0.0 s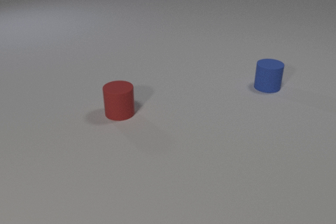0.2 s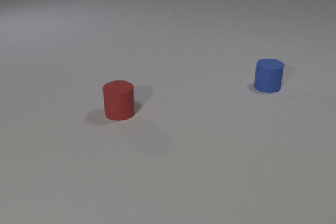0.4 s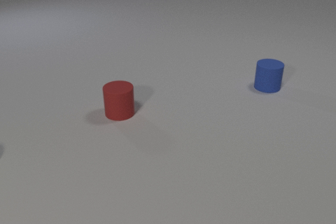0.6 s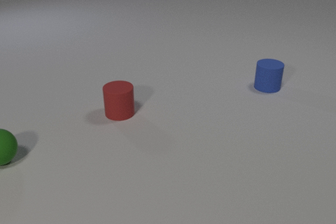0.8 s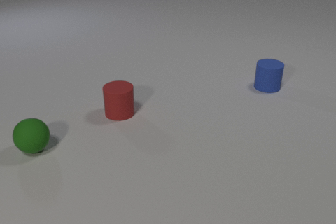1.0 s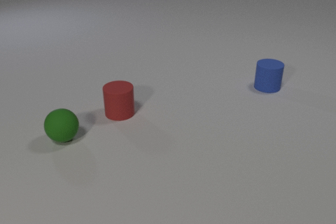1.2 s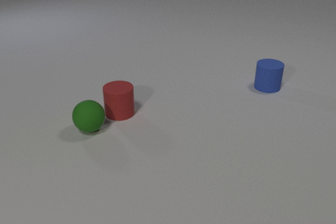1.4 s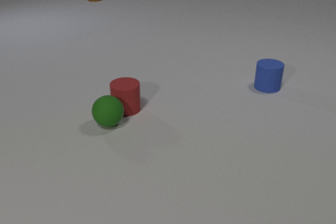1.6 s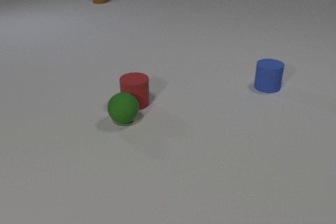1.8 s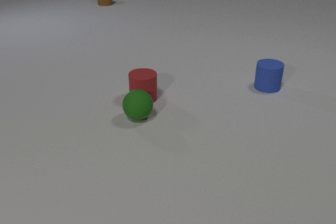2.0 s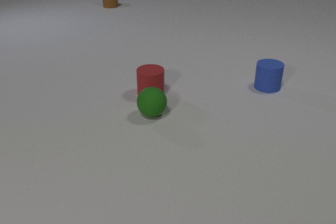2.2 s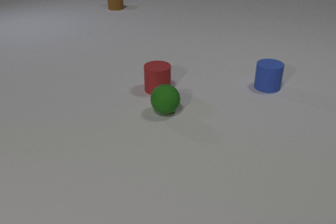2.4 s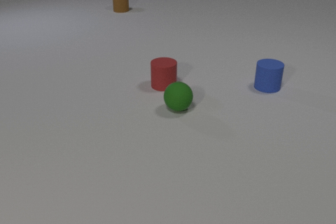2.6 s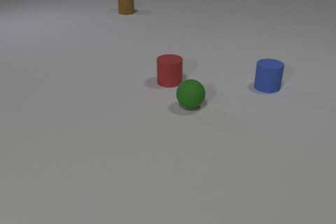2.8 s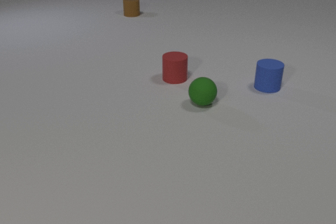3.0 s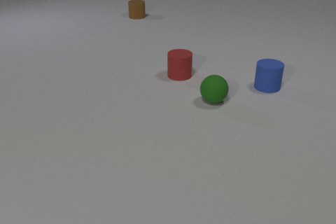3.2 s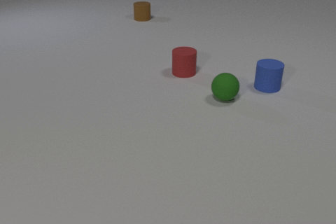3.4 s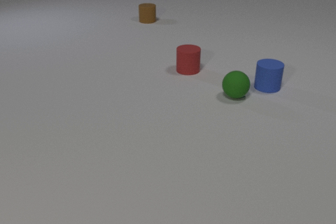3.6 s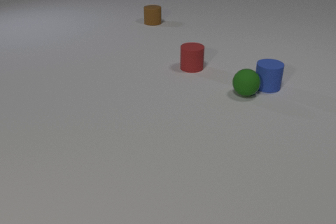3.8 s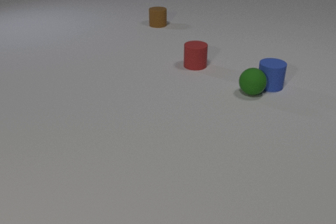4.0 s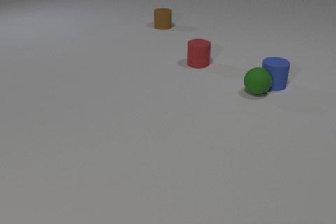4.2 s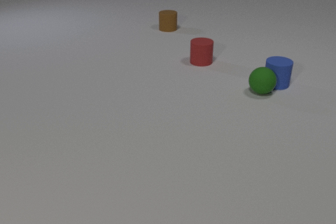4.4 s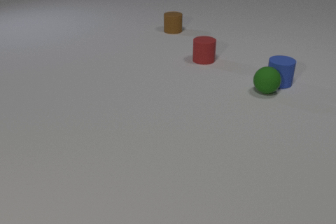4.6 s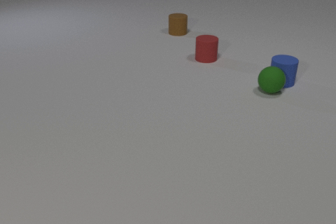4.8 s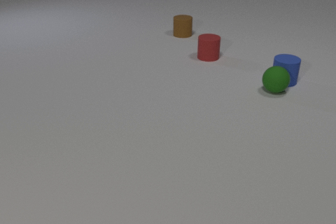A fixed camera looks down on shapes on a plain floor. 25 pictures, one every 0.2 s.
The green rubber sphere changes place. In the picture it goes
to the right.
The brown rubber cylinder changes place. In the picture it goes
toward the camera.
0.0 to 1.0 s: The green rubber sphere comes in at the left edge, rolls to the right.
1.0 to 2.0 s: The green rubber sphere rolls to the right. The red rubber cylinder slides away from the camera and to the right. The brown rubber cylinder comes in at the top edge, slides toward the camera and to the right. The green rubber sphere and the red rubber cylinder collide.
2.0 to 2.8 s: The green rubber sphere rolls to the right and away from the camera. The red rubber cylinder slides away from the camera and to the right. The brown rubber cylinder slides toward the camera and to the right.
2.8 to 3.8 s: The green rubber sphere rolls to the right and away from the camera. The red rubber cylinder slides away from the camera and to the right. The brown rubber cylinder slides toward the camera and to the right. The green rubber sphere and the blue rubber cylinder collide.
3.8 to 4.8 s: The green rubber sphere rolls to the right and away from the camera. The red rubber cylinder slides away from the camera and to the right. The blue rubber cylinder slides away from the camera and to the right. The brown rubber cylinder slides toward the camera and to the right.
How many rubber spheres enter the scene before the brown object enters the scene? 1.
What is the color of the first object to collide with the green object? red.
Are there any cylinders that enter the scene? yes.
